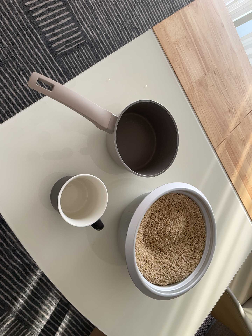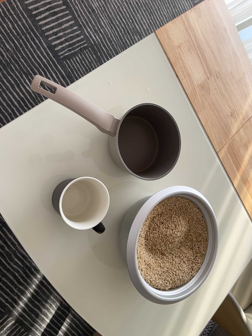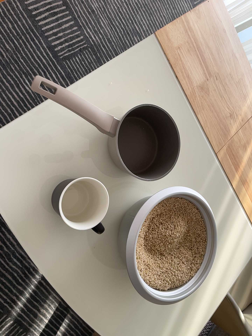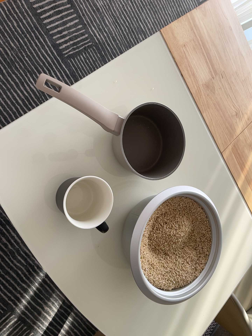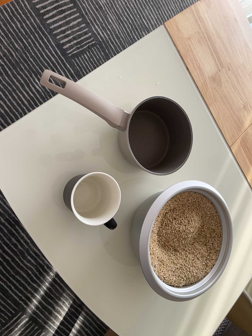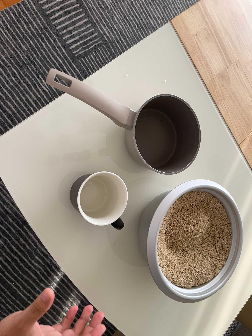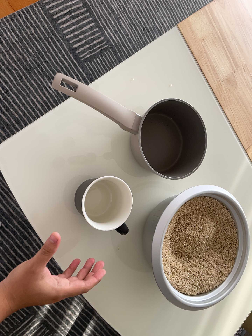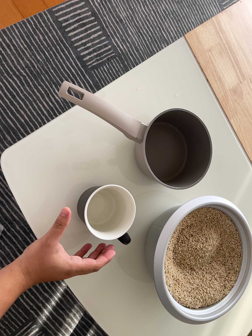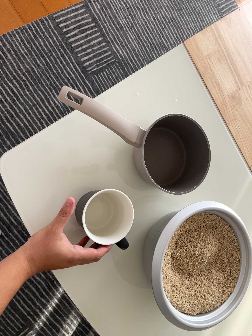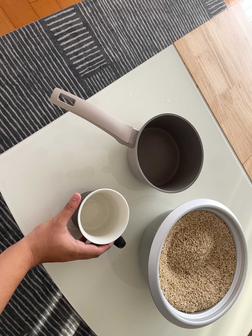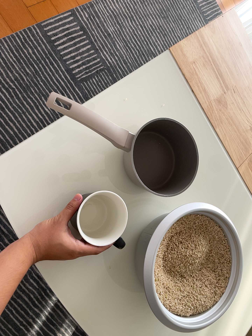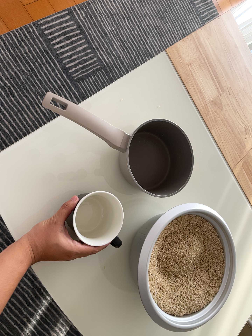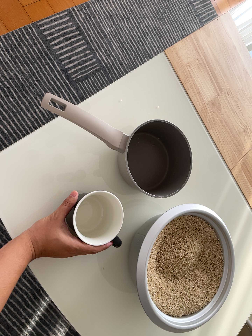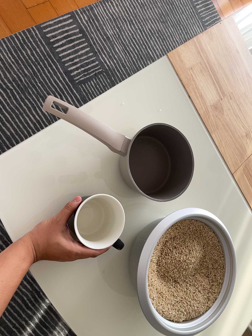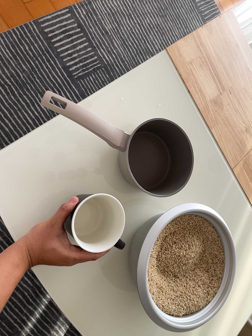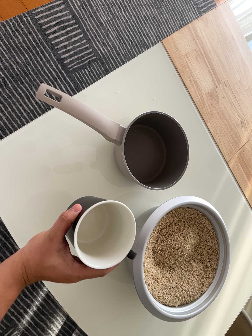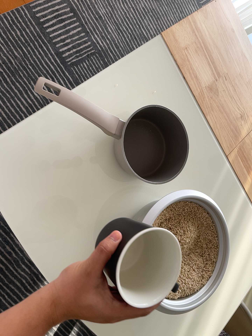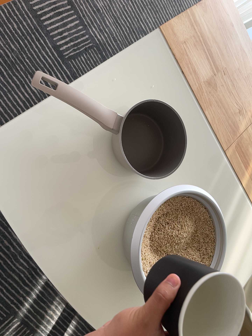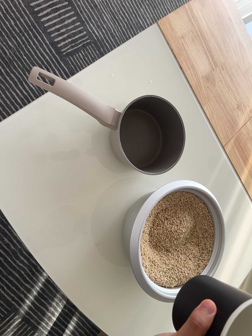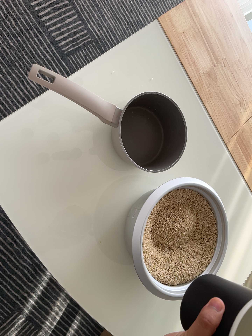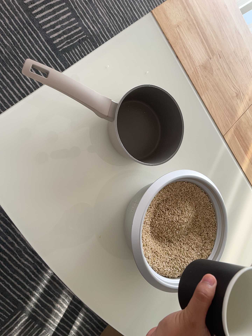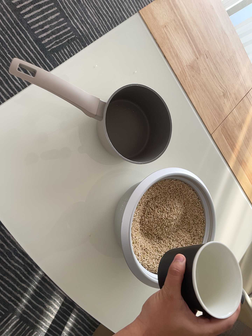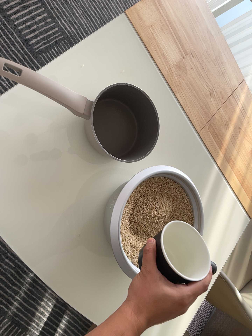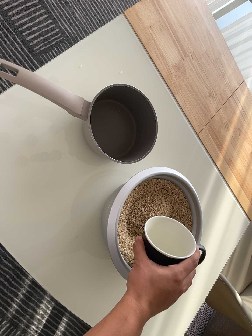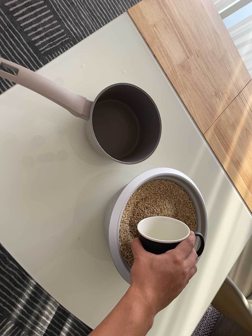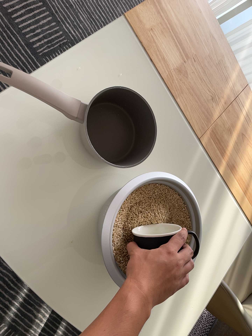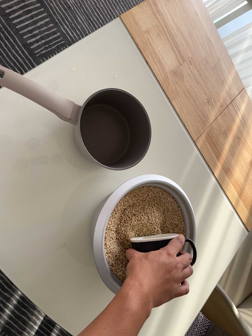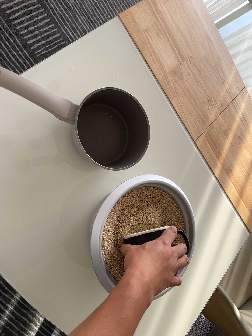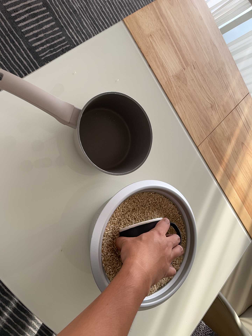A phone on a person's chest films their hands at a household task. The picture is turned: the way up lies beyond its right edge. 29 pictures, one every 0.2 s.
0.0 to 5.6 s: The camera travels to its right, about 8 cm, so close, fixed things drift to the left.
The film runs forward here.
